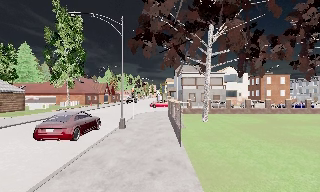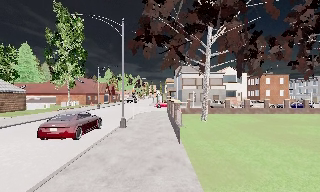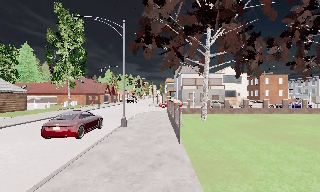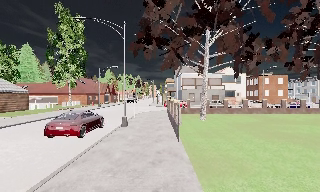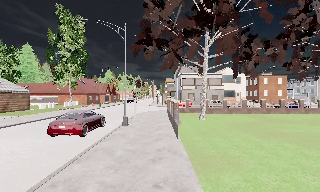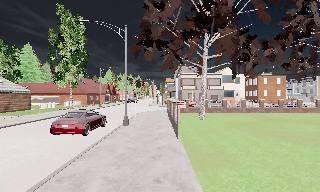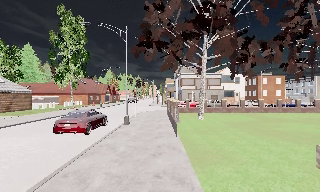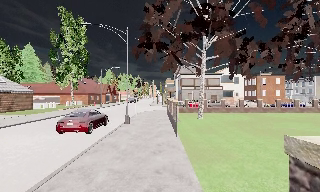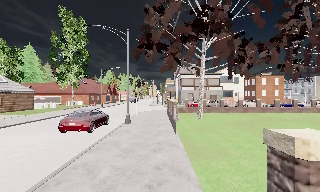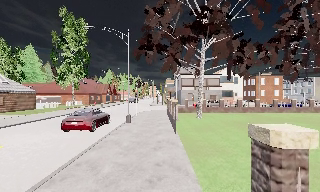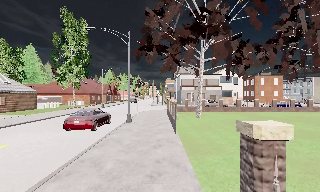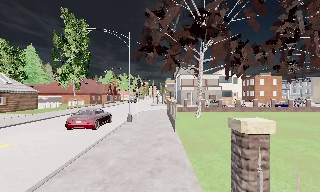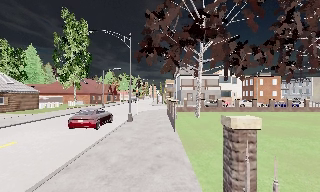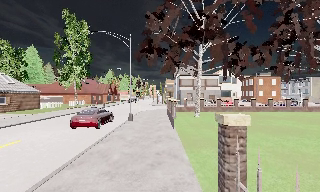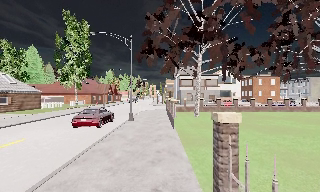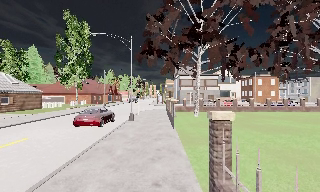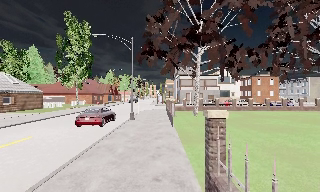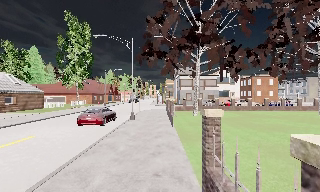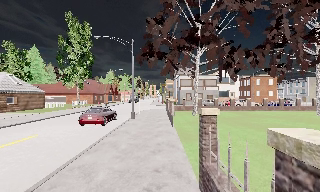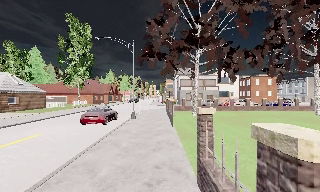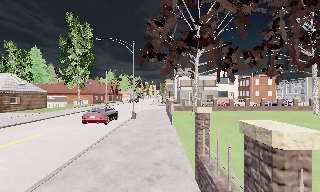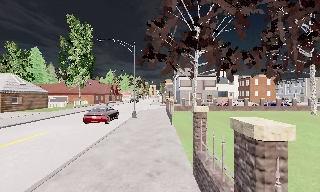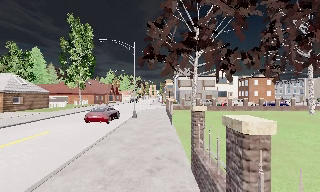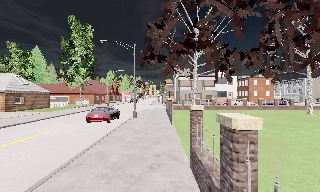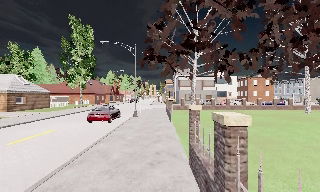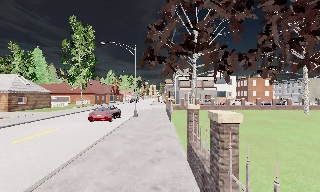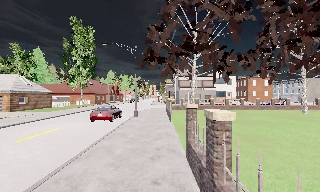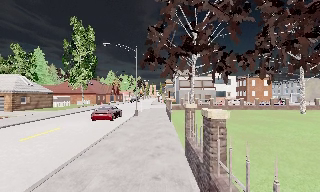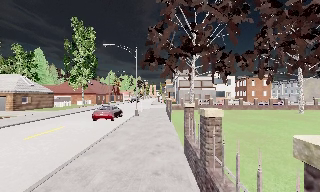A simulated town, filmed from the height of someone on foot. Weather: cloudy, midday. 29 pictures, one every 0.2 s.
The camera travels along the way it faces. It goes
backward.
0.0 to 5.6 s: The camera travels backward, about 7 m, so what stands in front gets smaller.
The film runs backward here.
